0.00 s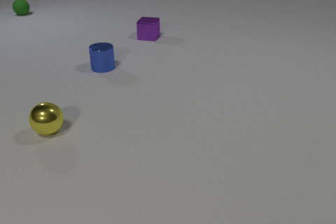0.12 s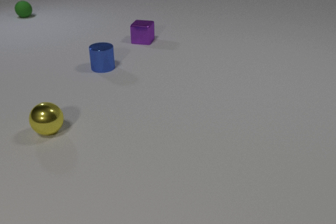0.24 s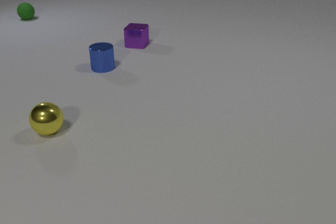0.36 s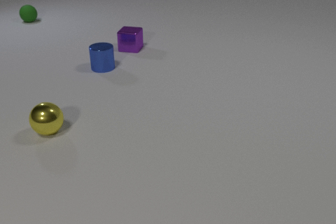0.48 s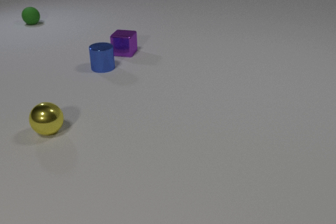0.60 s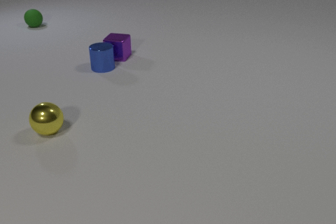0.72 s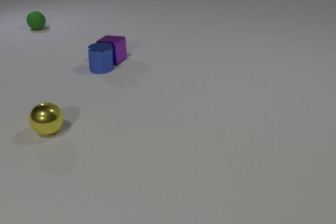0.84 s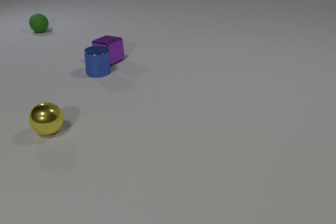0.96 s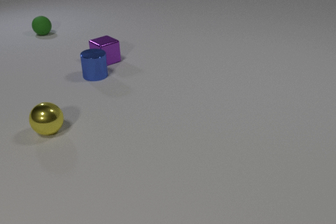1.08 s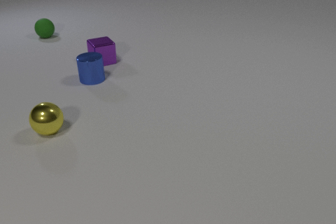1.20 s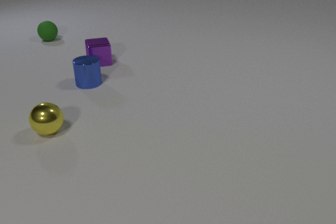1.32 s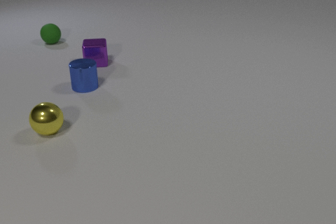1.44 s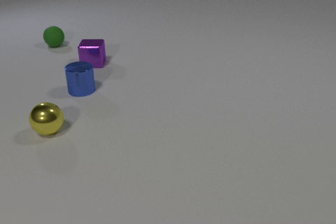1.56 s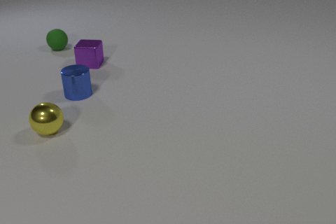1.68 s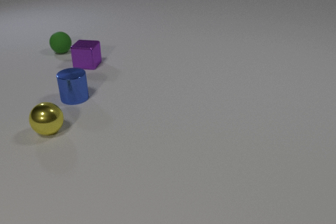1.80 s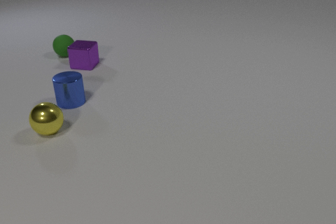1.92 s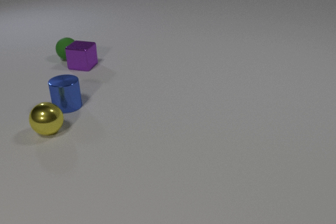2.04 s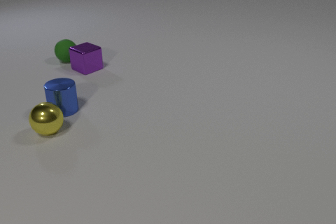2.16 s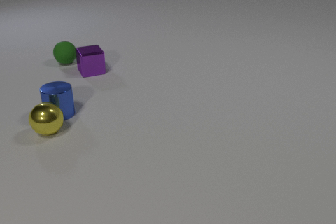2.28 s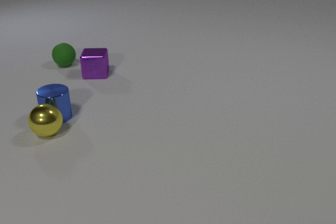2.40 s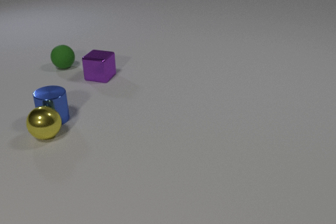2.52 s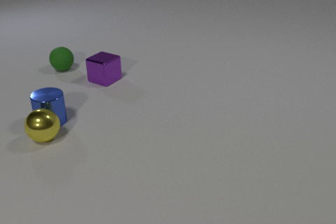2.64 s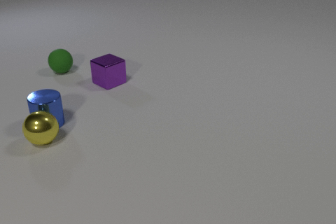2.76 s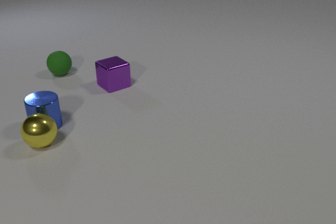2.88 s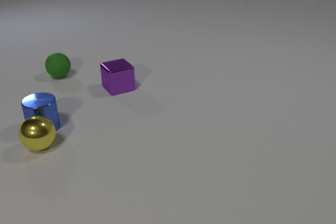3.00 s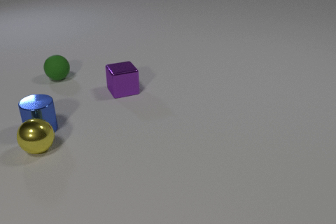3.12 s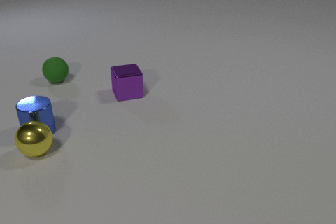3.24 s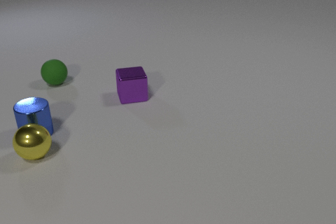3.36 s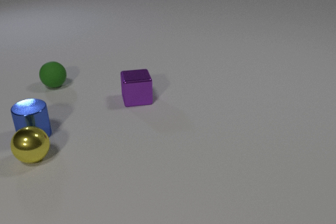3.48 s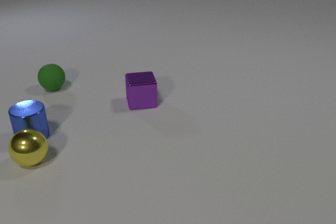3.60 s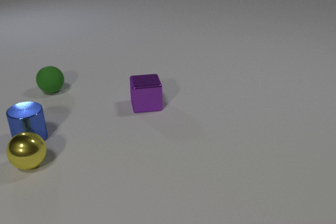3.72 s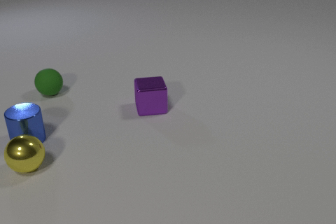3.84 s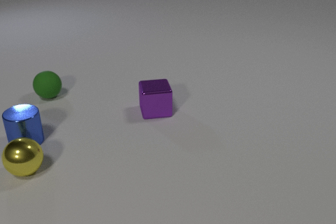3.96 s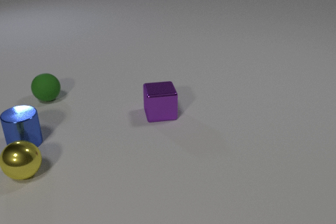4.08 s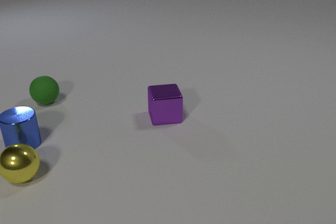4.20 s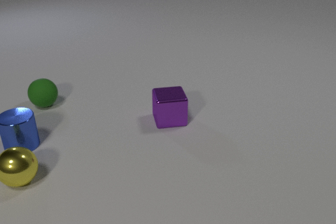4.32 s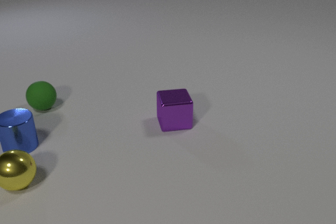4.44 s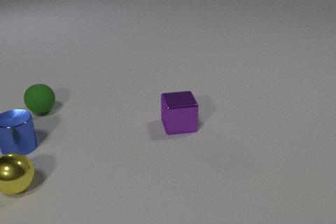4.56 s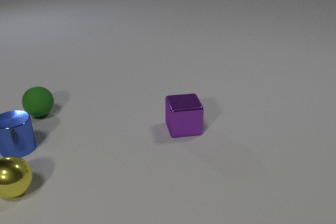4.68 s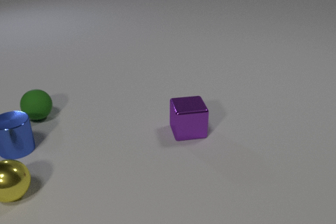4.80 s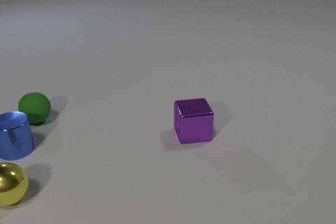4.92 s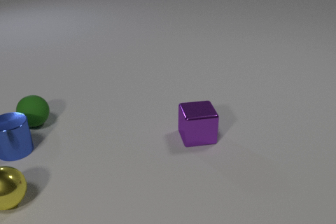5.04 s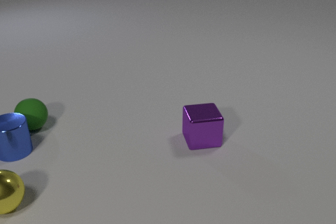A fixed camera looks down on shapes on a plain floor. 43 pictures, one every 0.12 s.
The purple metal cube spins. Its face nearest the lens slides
to the left.
The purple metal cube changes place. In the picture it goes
toward the camera.
0.00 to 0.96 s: The purple metal cube slides toward the camera and to the left, spins so that its near face slides to the left, clockwise seen from above. The blue metal cylinder slides toward the camera and to the left. The green rubber sphere rolls toward the camera. The purple metal cube and the blue metal cylinder collide.
0.96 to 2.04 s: The purple metal cube slides to the left and toward the camera, spins so that its near face slides to the left, clockwise seen from above. The blue metal cylinder slides toward the camera and to the left. The green rubber sphere rolls toward the camera. The purple metal cube and the green rubber sphere collide.
2.04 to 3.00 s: The purple metal cube slides toward the camera and to the right, spins so that its near face slides to the left, clockwise seen from above. The blue metal cylinder slides toward the camera and to the left. The green rubber sphere rolls toward the camera. The yellow metal sphere rolls toward the camera. The blue metal cylinder and the yellow metal sphere collide.
3.00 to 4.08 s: The purple metal cube slides toward the camera and to the right. The blue metal cylinder slides toward the camera and to the left. The green rubber sphere rolls toward the camera. The yellow metal sphere rolls toward the camera and to the left.
4.08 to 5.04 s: The purple metal cube slides toward the camera and to the right. The blue metal cylinder slides toward the camera and to the left. The green rubber sphere rolls toward the camera. The yellow metal sphere rolls toward the camera and to the left.
What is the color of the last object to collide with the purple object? green.
What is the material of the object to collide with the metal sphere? metal.
How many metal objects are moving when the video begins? 1.
